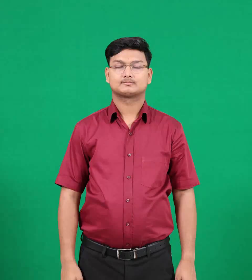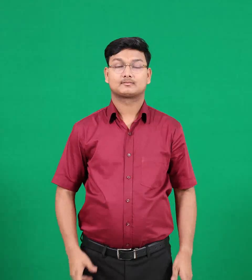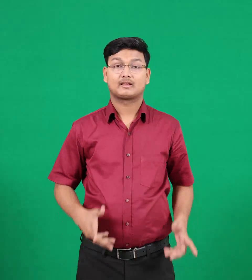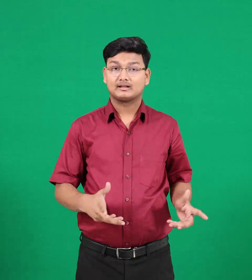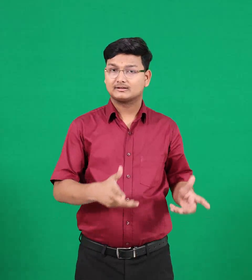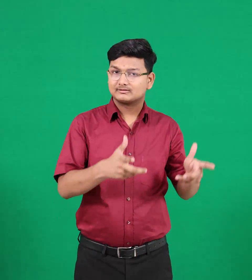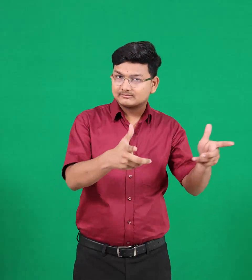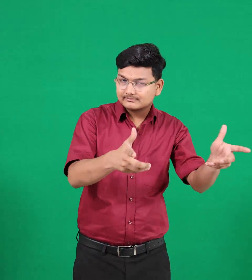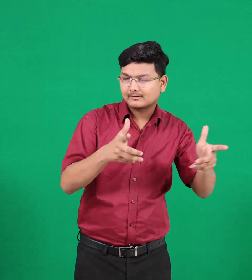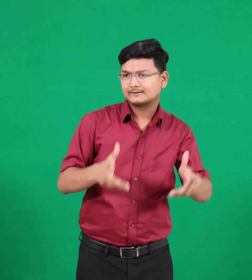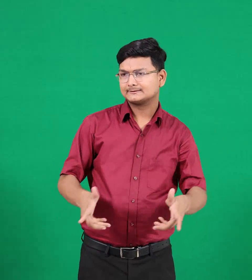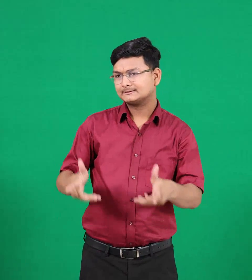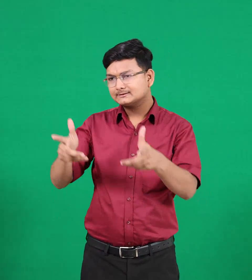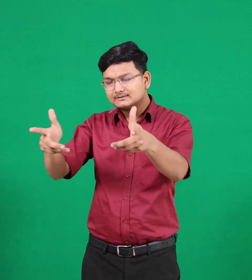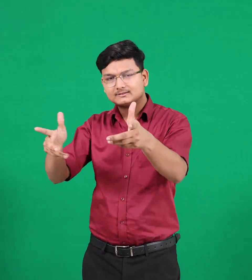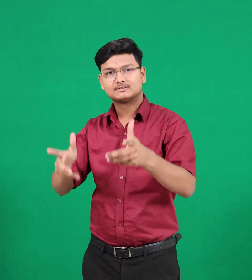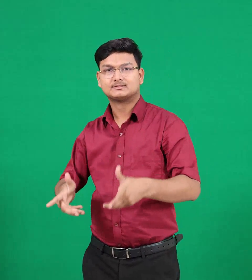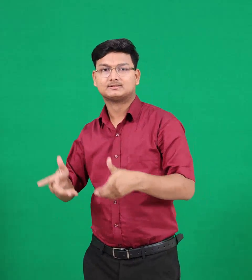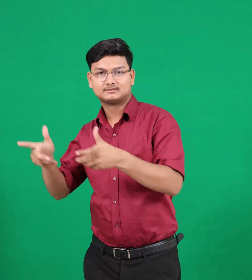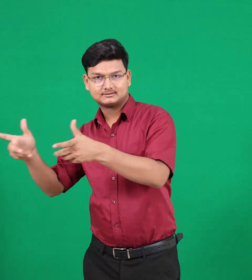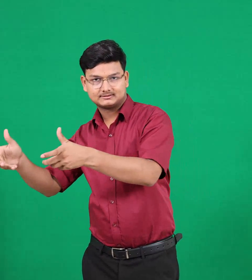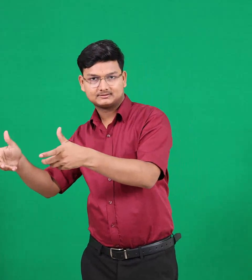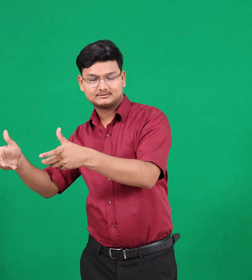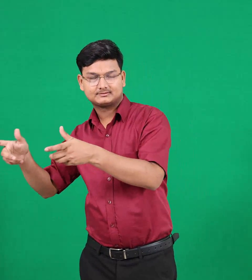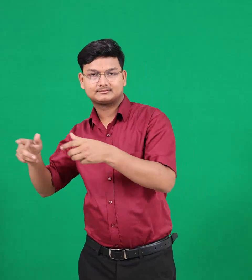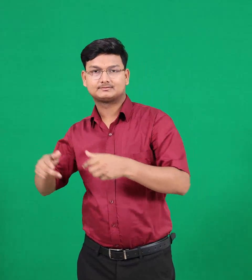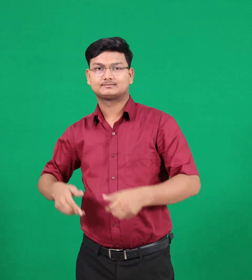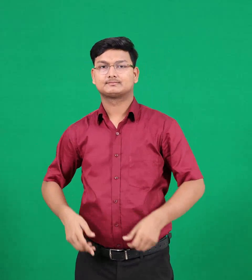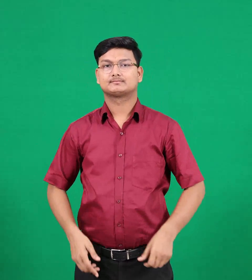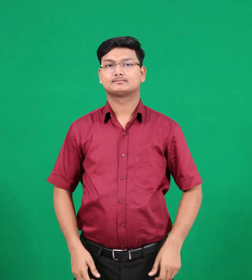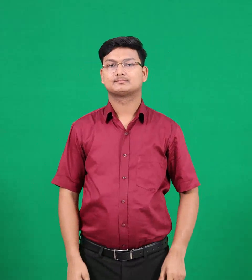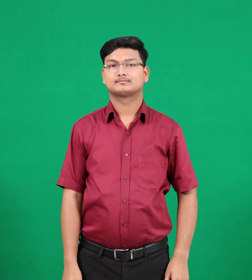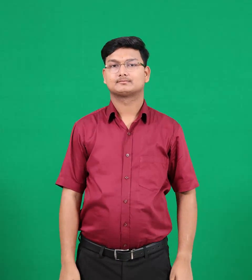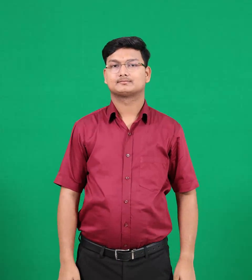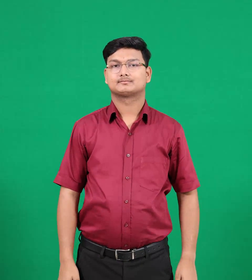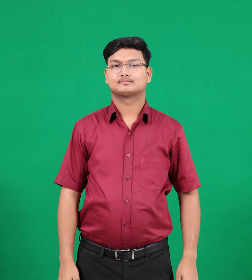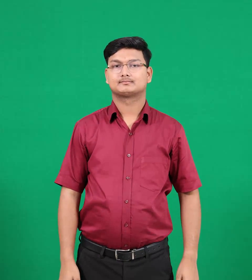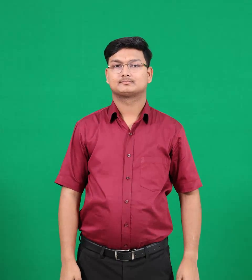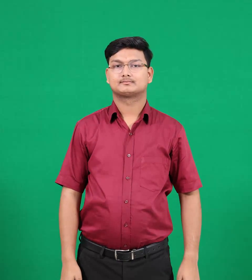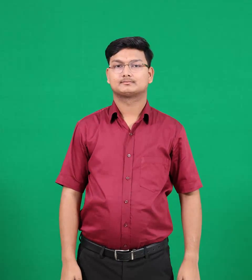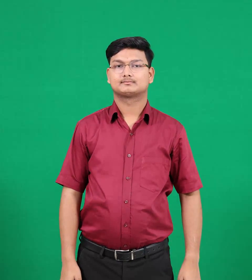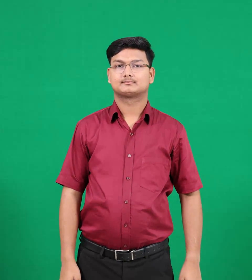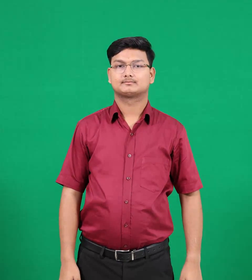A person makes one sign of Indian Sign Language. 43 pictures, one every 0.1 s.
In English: brings
